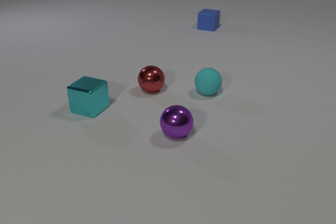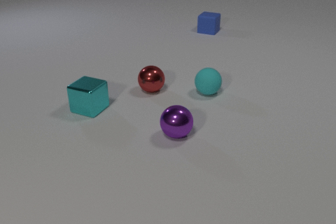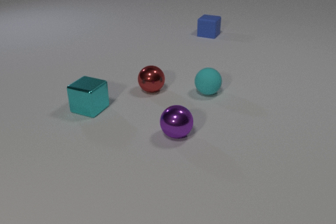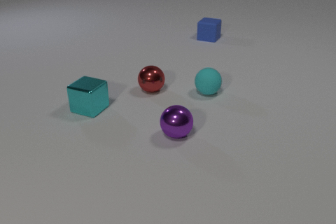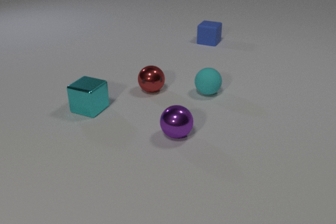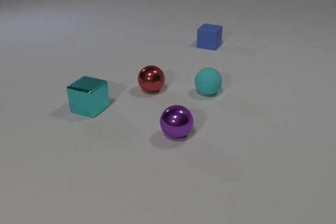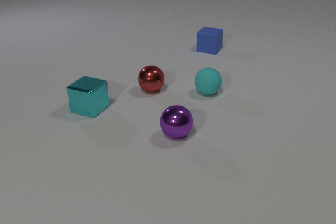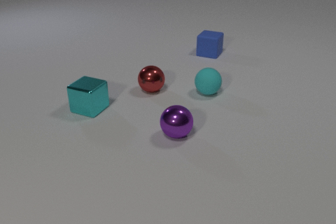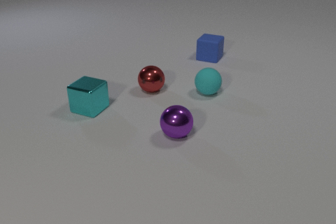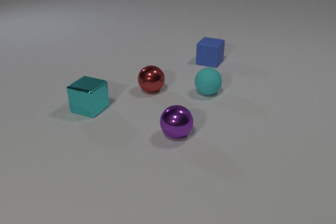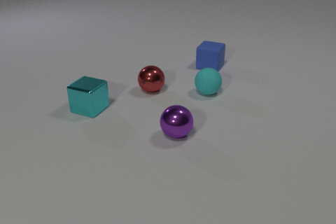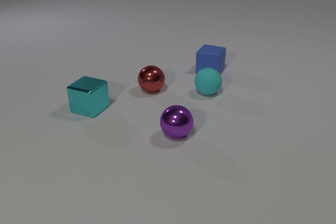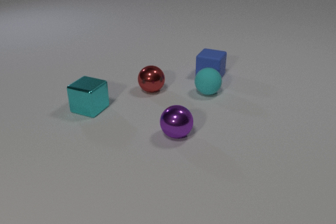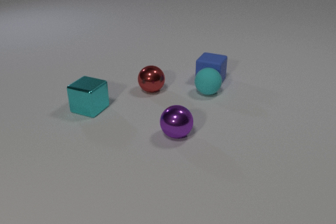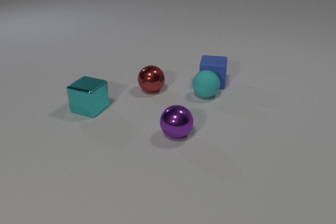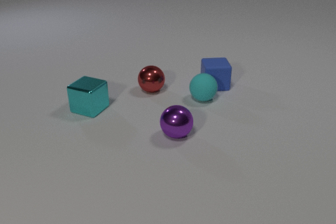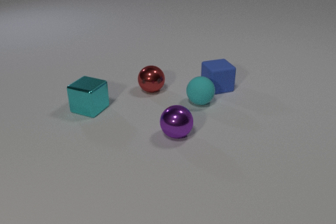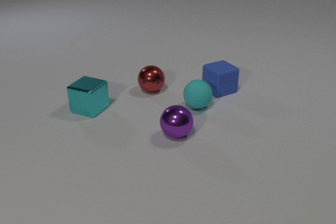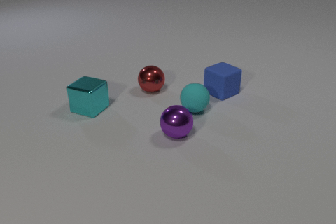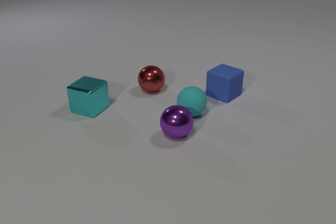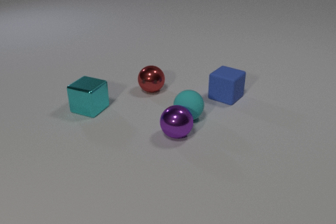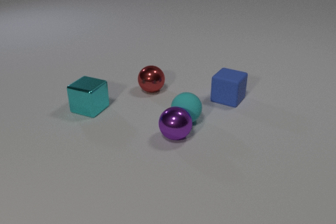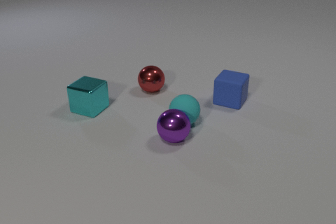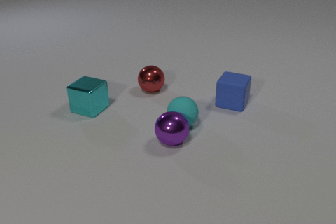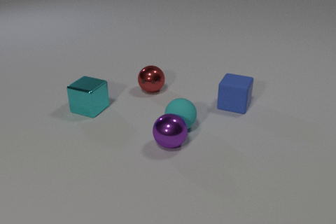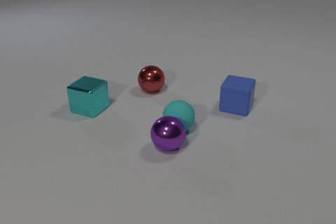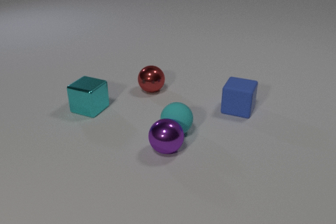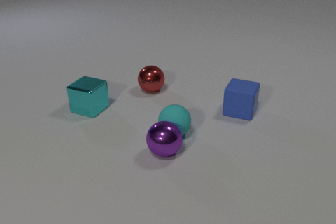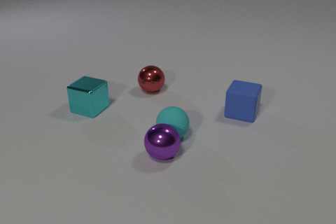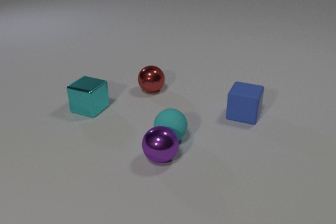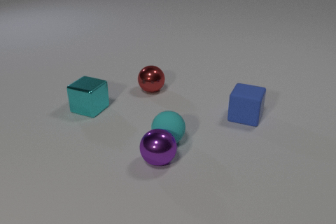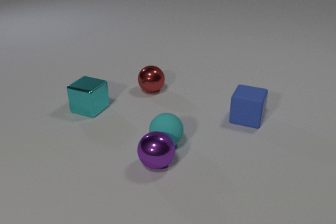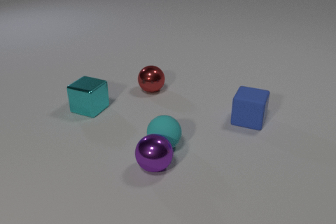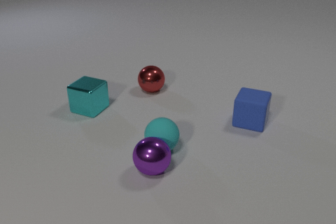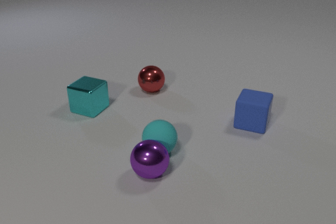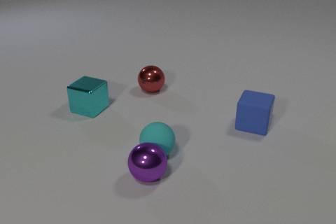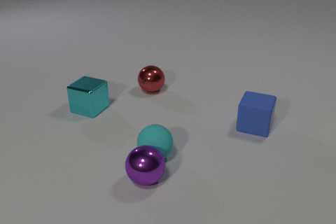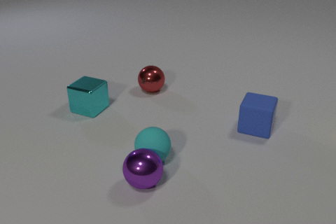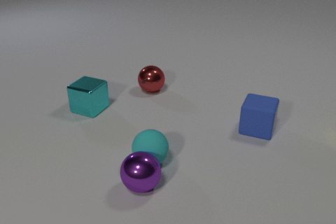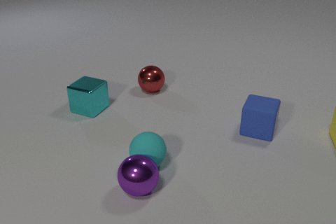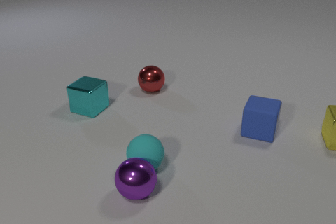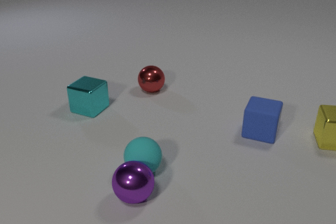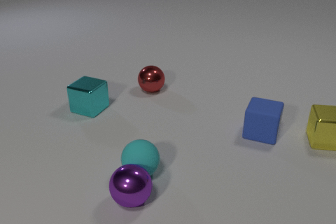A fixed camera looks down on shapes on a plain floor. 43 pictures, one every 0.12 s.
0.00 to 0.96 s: The blue rubber cube slides toward the camera.
0.96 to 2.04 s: The blue rubber cube slides toward the camera, spins counterclockwise seen from above by about 60 degrees, its near face sliding to the right. The cyan rubber sphere rolls toward the camera. The blue rubber cube and the cyan rubber sphere collide.
2.04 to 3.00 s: The blue rubber cube slides toward the camera and to the right, spins so that its near face slides to the right, counterclockwise seen from above. The cyan rubber sphere rolls toward the camera. The purple metal sphere rolls toward the camera. The cyan rubber sphere and the purple metal sphere collide.
3.00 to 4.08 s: The blue rubber cube slides toward the camera and to the right. The cyan rubber sphere rolls toward the camera and to the left. The purple metal sphere rolls toward the camera and to the left.
4.08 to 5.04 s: The blue rubber cube slides toward the camera and to the right. The cyan rubber sphere rolls toward the camera and to the left. The yellow metal cube comes in at the right edge, slides to the left. The purple metal sphere rolls toward the camera and to the left.
What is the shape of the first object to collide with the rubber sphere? cube.
What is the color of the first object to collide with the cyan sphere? blue.
Are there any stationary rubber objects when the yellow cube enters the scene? no.
